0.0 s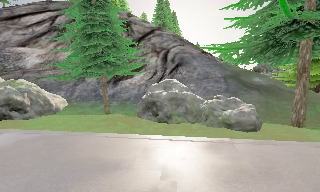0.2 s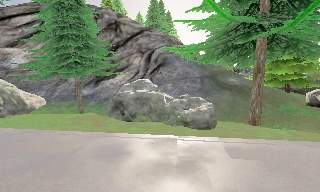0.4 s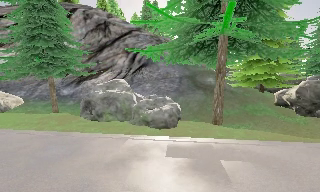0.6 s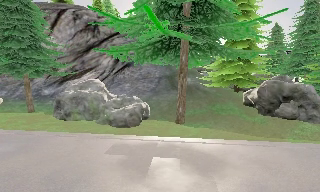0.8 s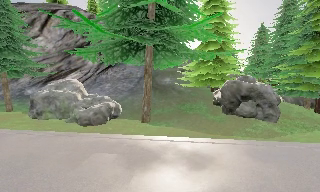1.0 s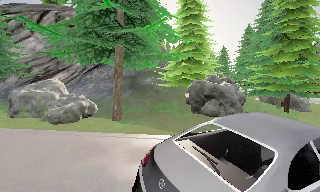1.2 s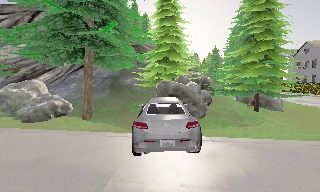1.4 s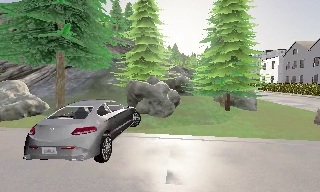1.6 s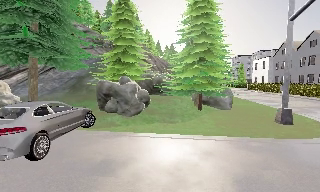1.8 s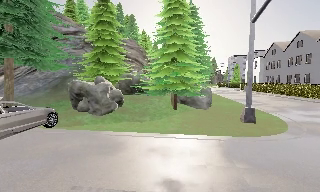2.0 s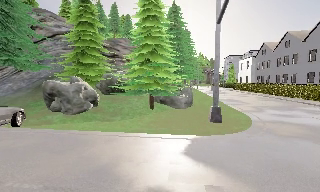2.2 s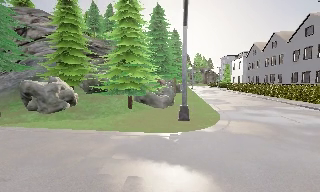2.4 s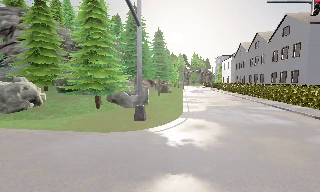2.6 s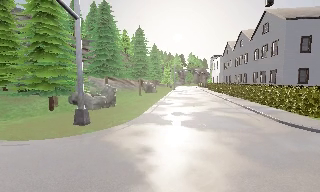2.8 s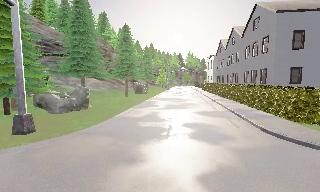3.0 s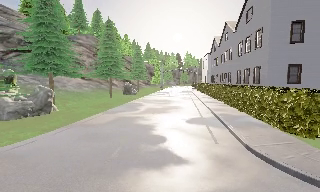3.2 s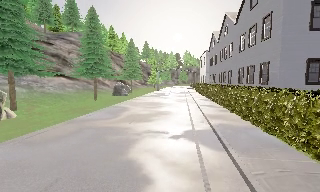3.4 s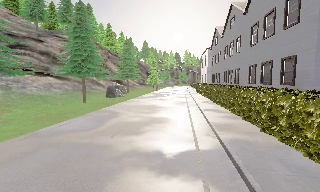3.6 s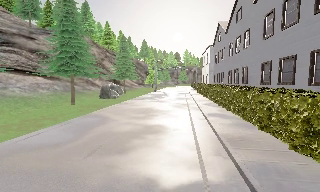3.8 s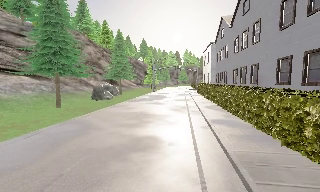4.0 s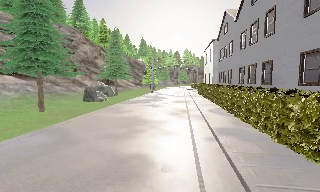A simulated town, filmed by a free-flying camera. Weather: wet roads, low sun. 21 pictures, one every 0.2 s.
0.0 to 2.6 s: The camera travels to its right, about 25 m, so close, fixed things drift to the left.
2.6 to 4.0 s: The camera travels forward and to its right, about 15 m, so what stands in front looms larger.
The film runs forward here.
